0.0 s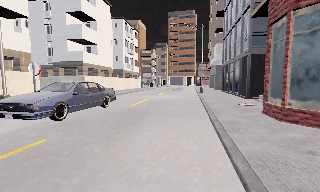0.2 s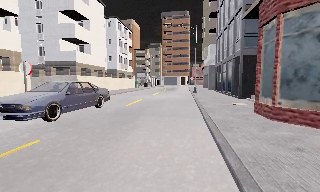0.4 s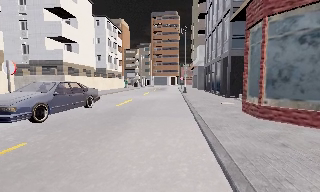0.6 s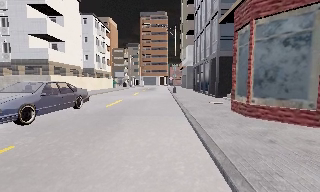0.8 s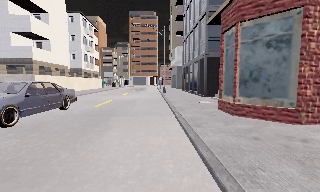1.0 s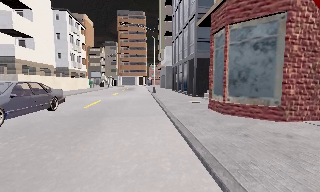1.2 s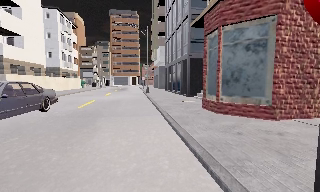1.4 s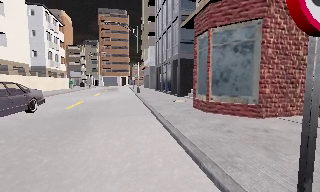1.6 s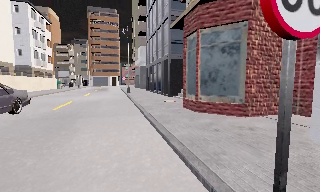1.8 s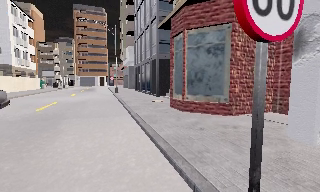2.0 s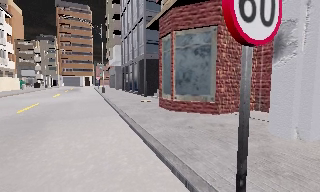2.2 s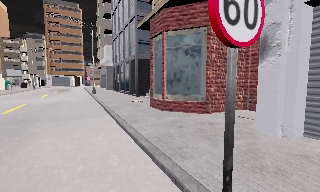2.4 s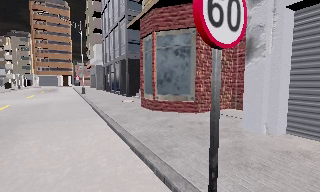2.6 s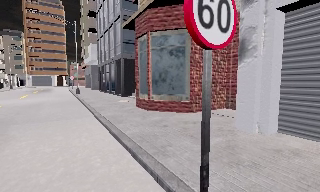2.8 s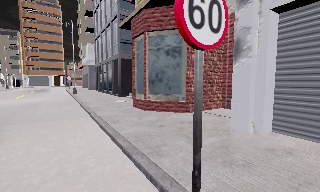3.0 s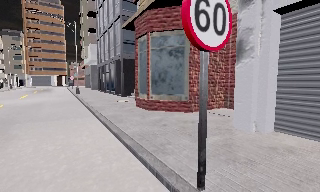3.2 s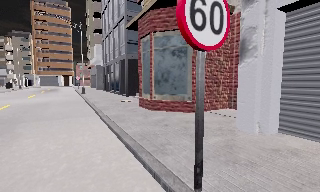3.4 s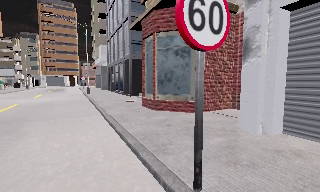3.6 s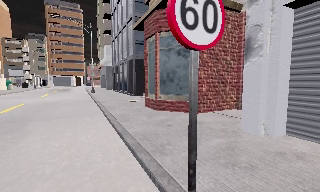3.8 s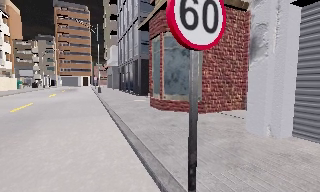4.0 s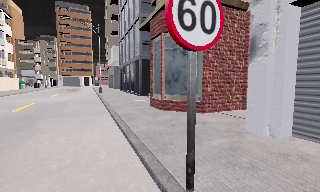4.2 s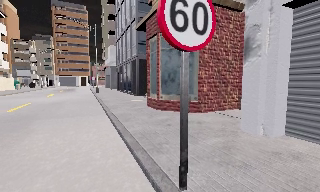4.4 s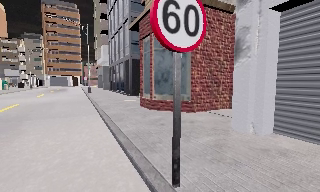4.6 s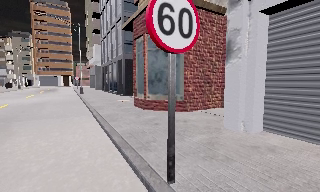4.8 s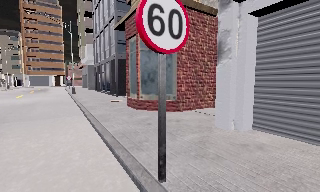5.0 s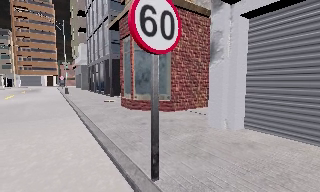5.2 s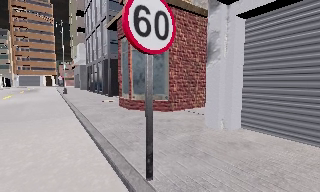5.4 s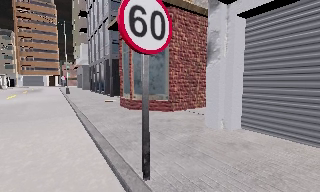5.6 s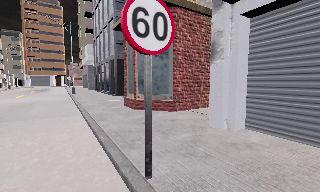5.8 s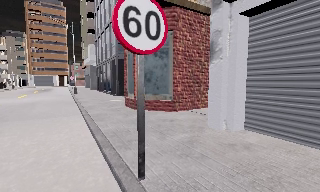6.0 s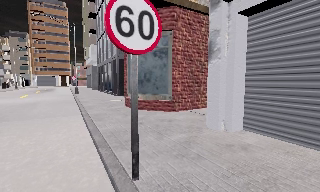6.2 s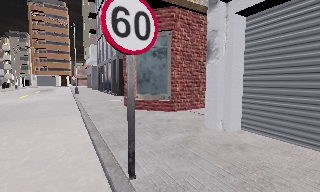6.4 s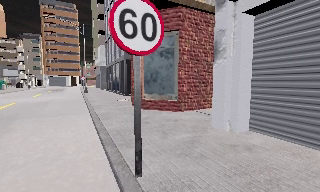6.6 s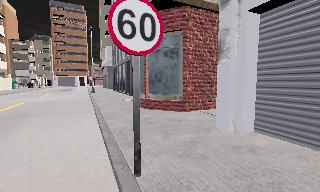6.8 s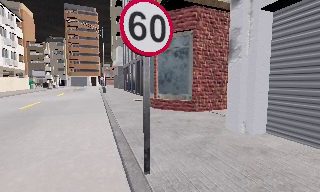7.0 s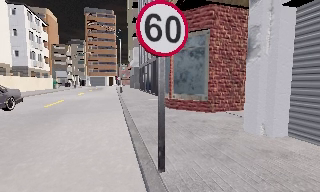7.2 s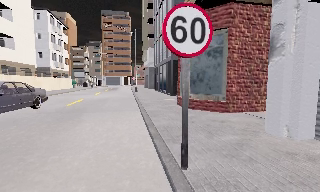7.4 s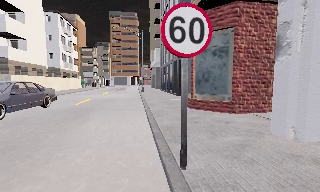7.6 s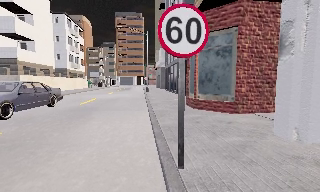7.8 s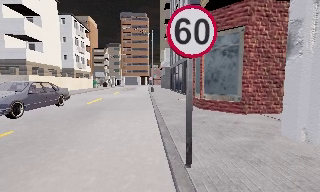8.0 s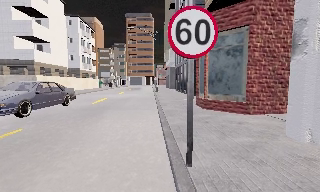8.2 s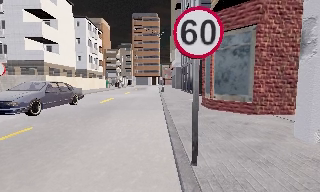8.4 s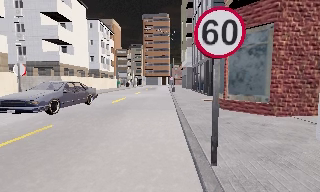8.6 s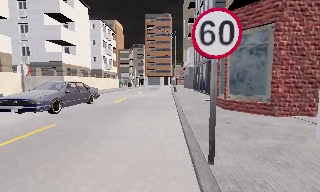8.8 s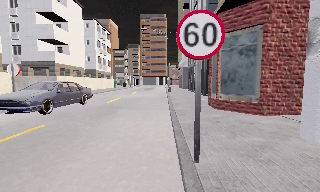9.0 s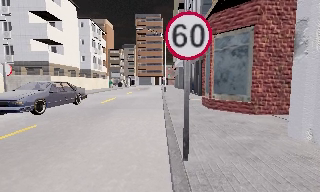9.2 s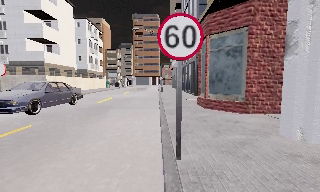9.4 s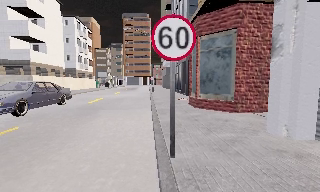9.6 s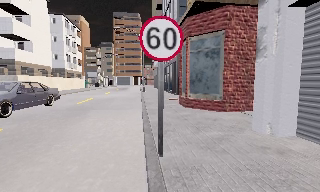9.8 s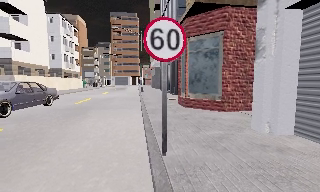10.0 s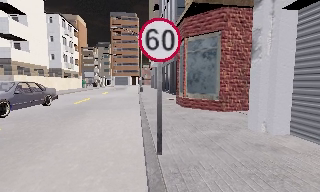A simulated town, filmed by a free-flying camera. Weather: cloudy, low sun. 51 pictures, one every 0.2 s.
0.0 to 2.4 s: The camera pans to its right, which is clockwise from overhead, by about 40 degrees.
2.4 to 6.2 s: The camera travels to its right, about 1 m, so close, fixed things drift to the left.
6.2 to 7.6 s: The camera pans to its left, which is counterclockwise from overhead, by about 25 degrees.
7.6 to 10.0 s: The camera shifts only a little, or ends up much as it began.
The film runs backward here.
